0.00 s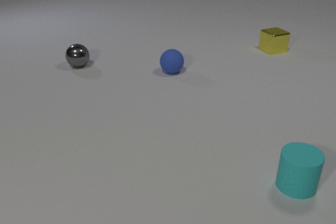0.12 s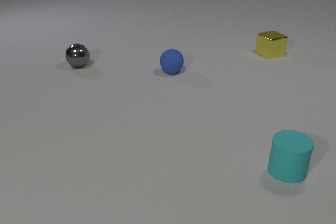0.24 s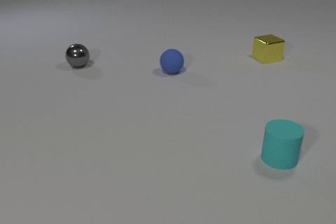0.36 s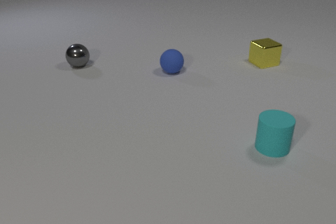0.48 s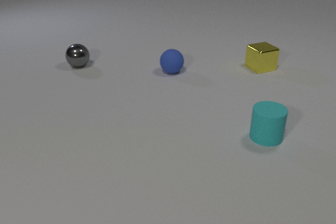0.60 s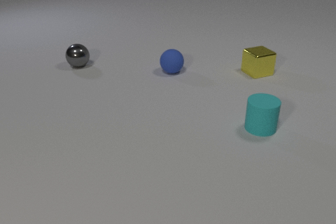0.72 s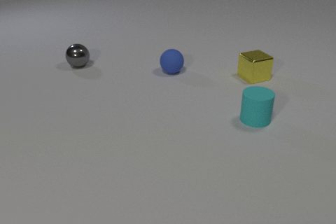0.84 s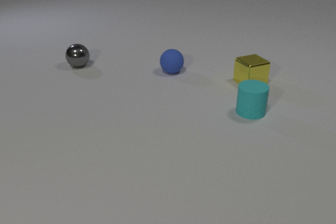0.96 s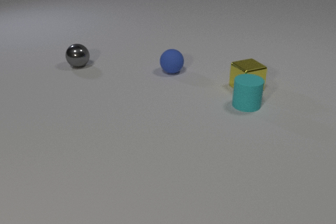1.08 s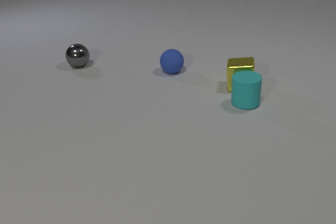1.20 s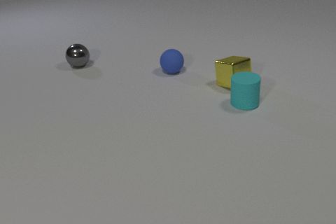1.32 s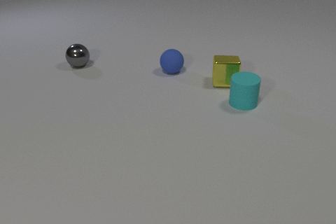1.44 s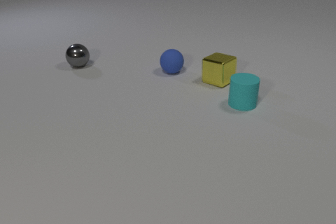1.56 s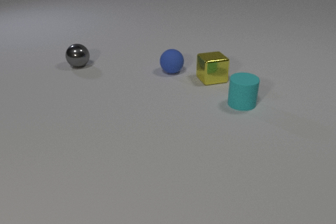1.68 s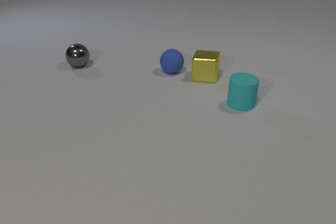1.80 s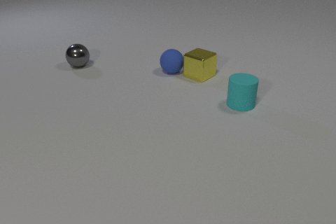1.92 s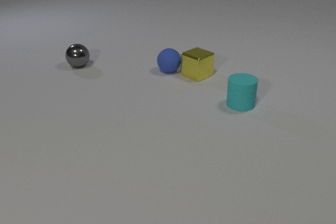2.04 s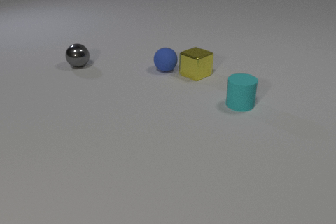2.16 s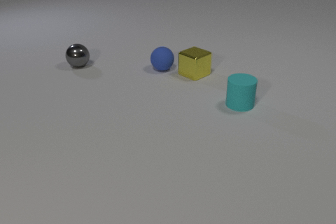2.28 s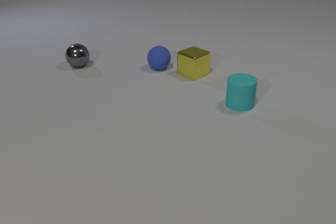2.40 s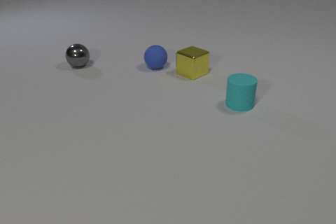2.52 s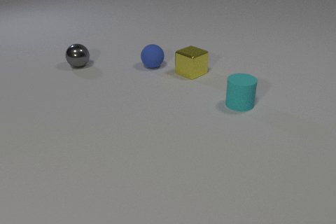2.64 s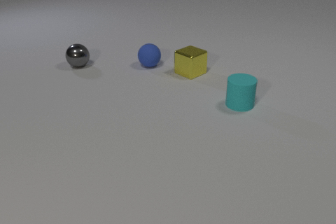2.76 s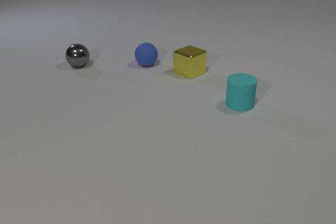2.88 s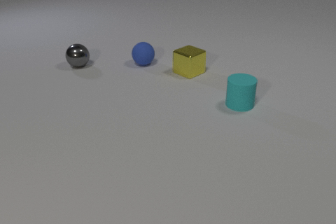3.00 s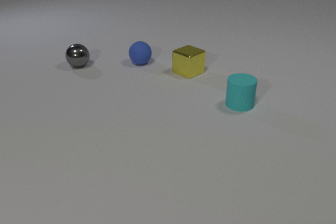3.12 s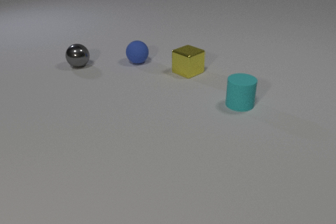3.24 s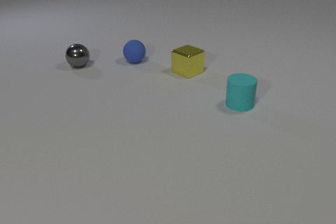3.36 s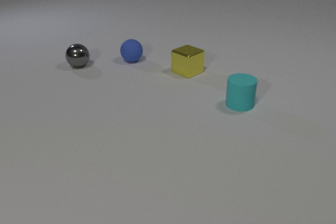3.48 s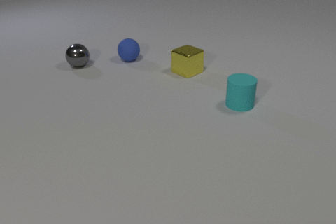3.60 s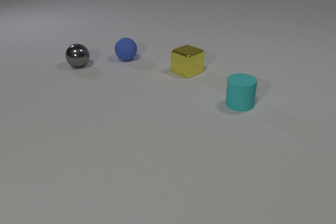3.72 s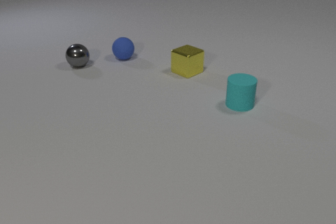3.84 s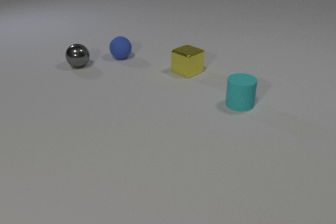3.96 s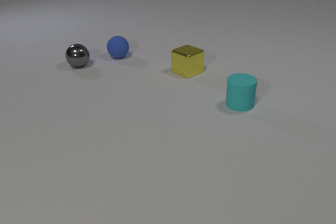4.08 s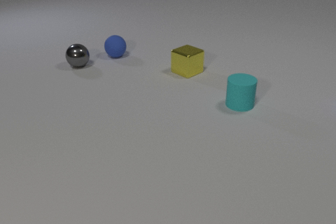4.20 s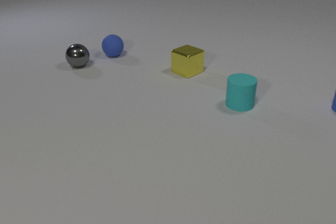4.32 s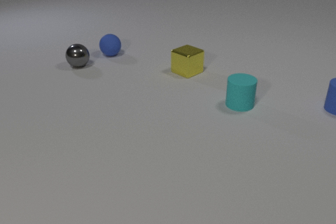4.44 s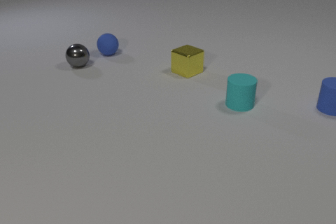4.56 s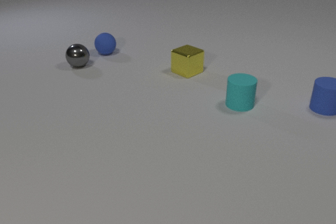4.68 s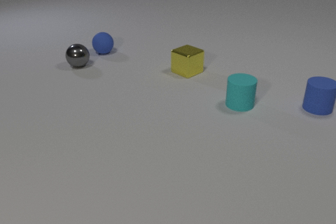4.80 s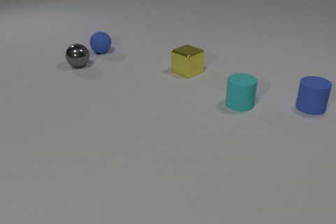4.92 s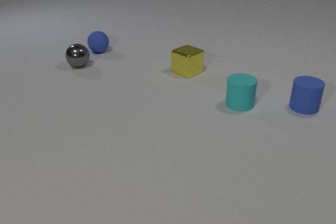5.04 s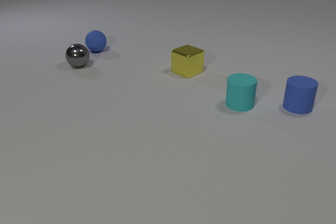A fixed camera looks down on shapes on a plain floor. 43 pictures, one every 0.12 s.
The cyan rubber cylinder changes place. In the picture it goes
away from the camera.
0.00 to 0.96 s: The yellow metal cube slides toward the camera. The cyan rubber cylinder slides away from the camera and to the left.
0.96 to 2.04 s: The yellow metal cube slides to the left and away from the camera. The cyan rubber cylinder slides to the left. The blue rubber sphere rolls to the left. The yellow metal cube and the cyan rubber cylinder collide. The yellow metal cube and the blue rubber sphere collide.
2.04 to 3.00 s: The yellow metal cube slides to the left and away from the camera. The blue rubber sphere rolls to the left and away from the camera.
3.00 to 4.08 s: The blue rubber sphere rolls to the left and away from the camera.
4.08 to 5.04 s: The blue rubber sphere rolls to the left and away from the camera. The blue rubber cylinder comes in at the right edge, slides to the left.
What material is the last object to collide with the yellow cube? rubber.
How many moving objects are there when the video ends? 2.
How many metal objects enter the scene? 0.
